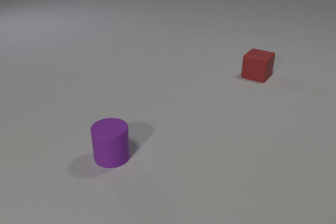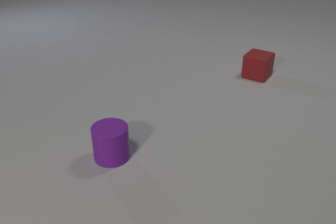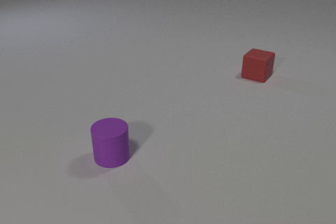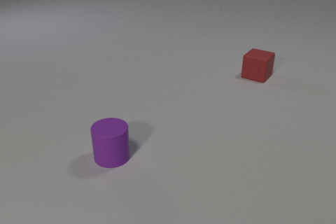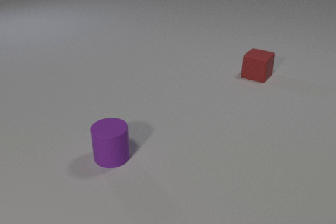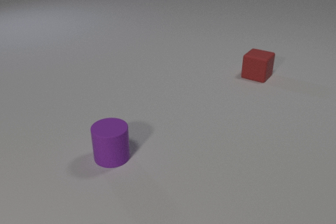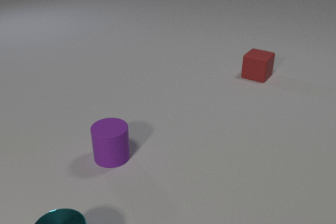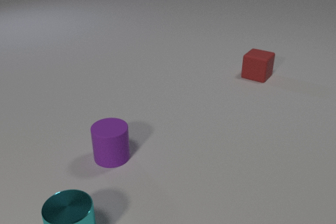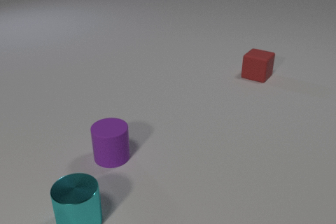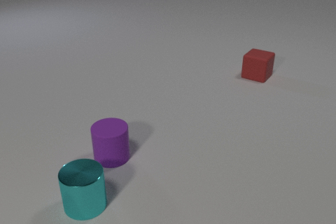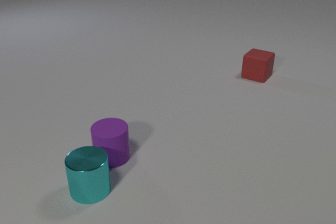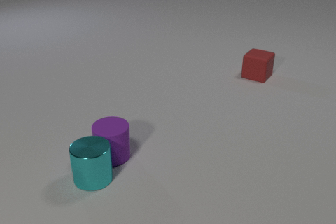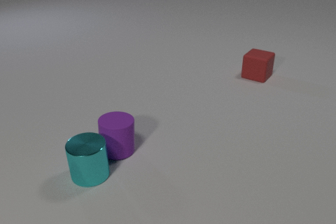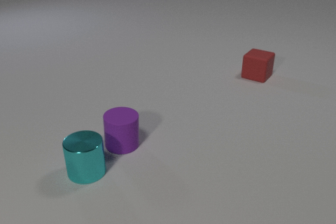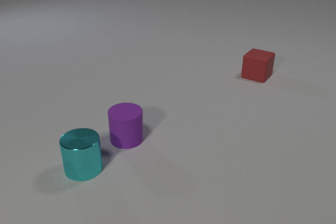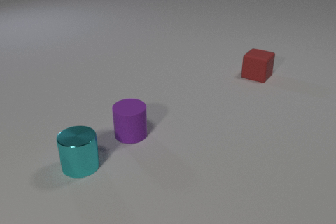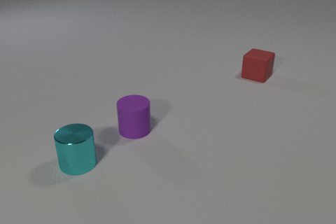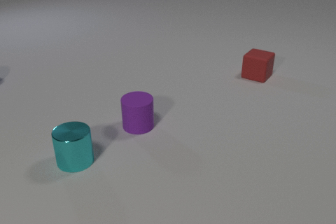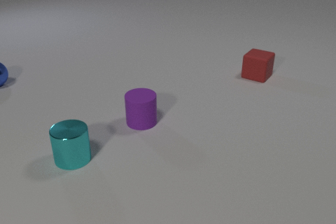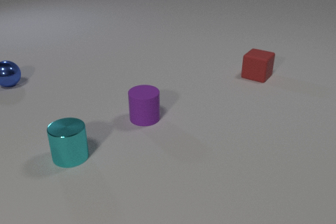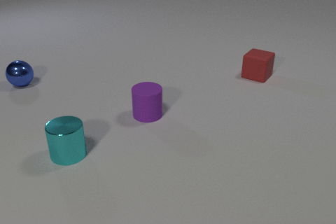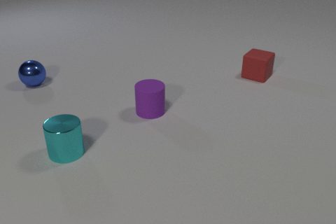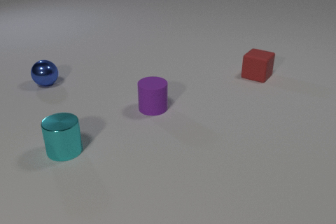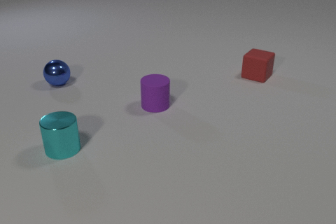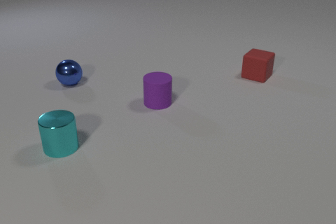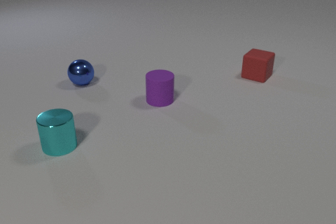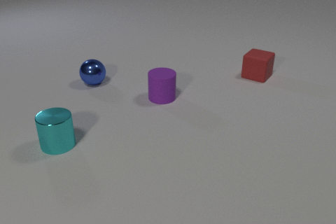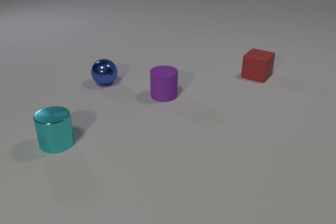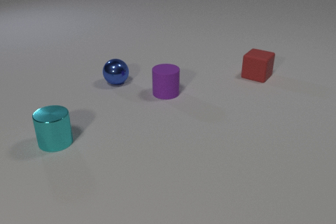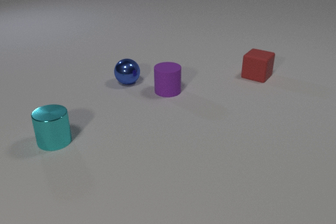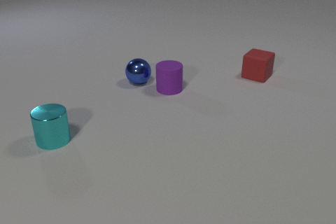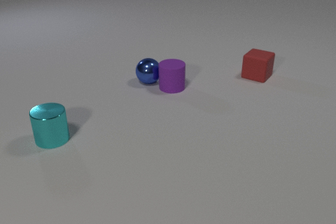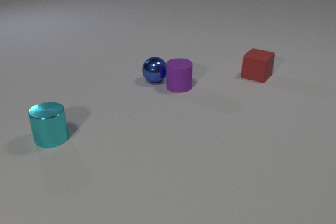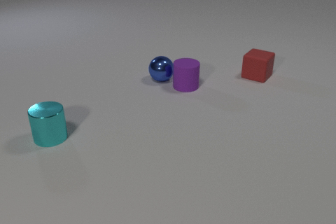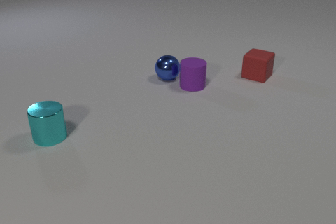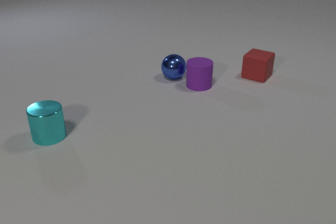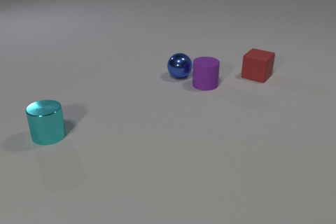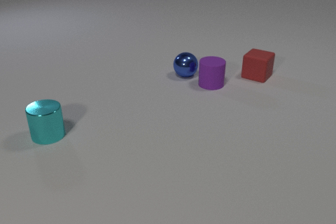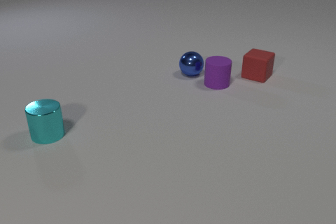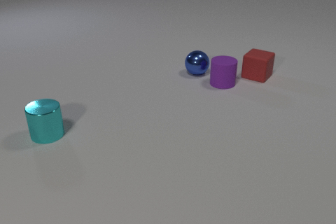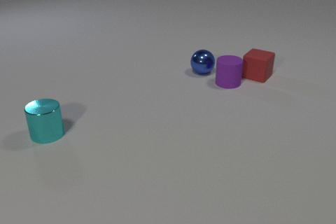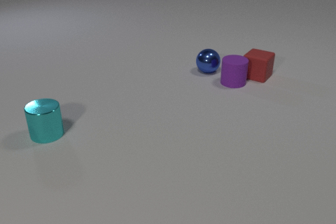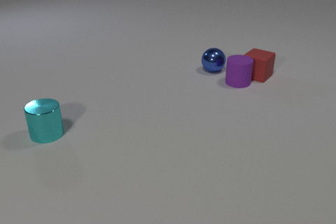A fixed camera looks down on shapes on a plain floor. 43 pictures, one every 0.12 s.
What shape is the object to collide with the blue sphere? cylinder.
Are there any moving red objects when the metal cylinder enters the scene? no.
What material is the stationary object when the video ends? metal.
0.00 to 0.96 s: The cyan metal cylinder comes in at the bottom edge, slides away from the camera.
0.96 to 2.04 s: The cyan metal cylinder slides away from the camera. The purple rubber cylinder slides away from the camera and to the right. The cyan metal cylinder and the purple rubber cylinder collide.
2.04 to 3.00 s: The cyan metal cylinder slides away from the camera and to the left. The purple rubber cylinder slides away from the camera and to the right. The blue metal sphere comes in at the left edge, rolls to the right.
3.00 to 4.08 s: The cyan metal cylinder slides away from the camera and to the left. The purple rubber cylinder slides away from the camera and to the right. The blue metal sphere rolls to the right. The purple rubber cylinder and the blue metal sphere collide.
4.08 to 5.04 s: The purple rubber cylinder slides to the right. The blue metal sphere rolls to the right and away from the camera. The purple rubber cylinder and the red rubber cube collide.
